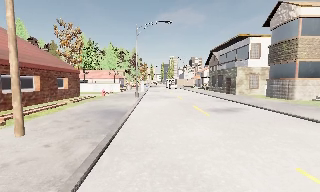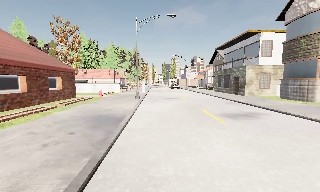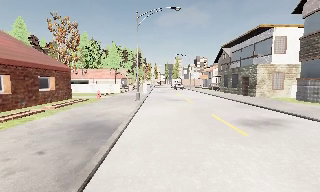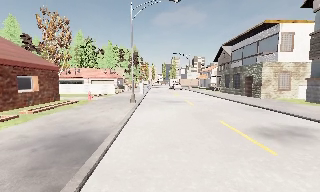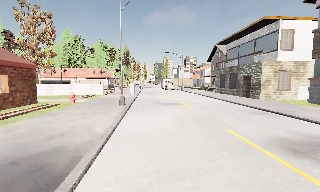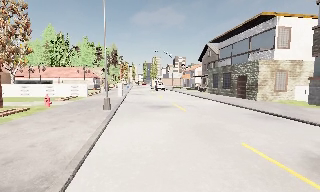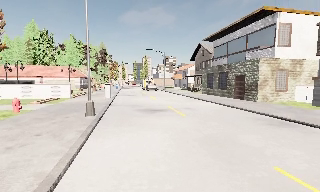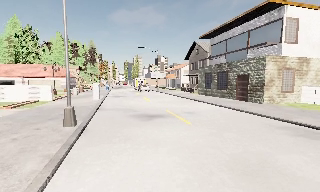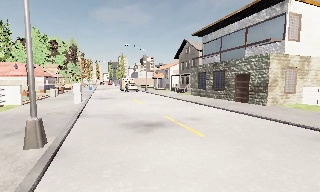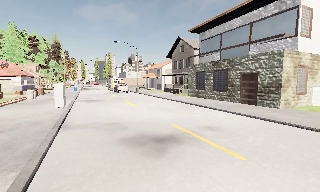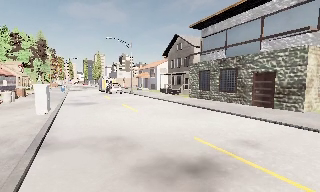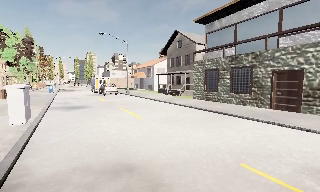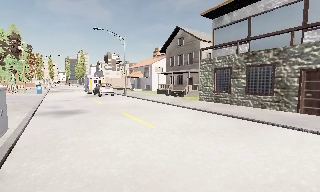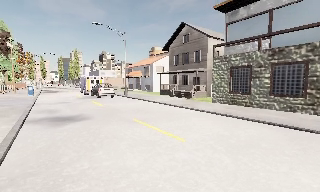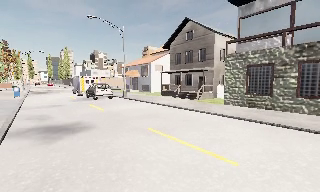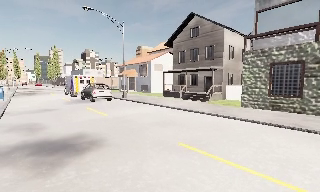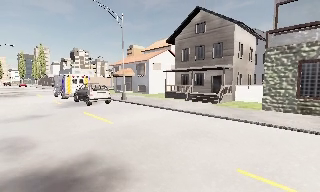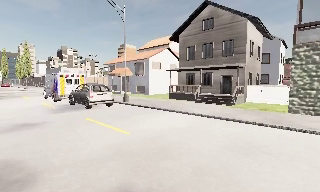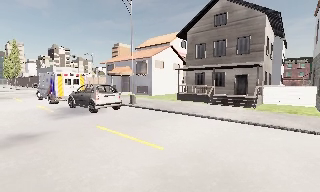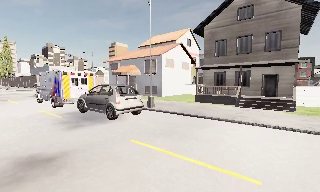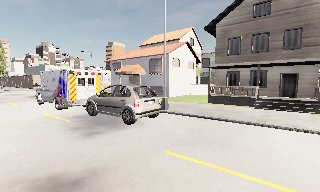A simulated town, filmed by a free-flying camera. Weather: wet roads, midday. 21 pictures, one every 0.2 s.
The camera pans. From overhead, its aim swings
clockwise.
0.0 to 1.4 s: The camera pans to its right, which is clockwise from overhead, by about 15 degrees. It travels forward, about 10 m, so what stands in front looms larger.
1.4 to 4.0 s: The camera pans to its right, which is clockwise from overhead, by about 40 degrees. It travels forward and to its left, about 25 m.
The film runs backward here.
